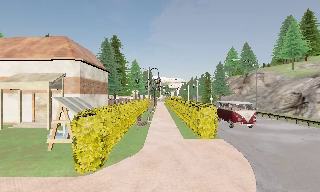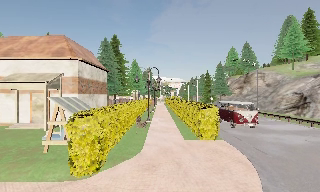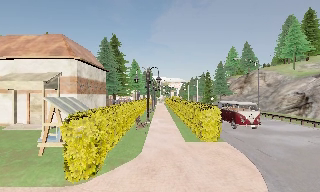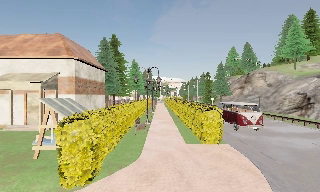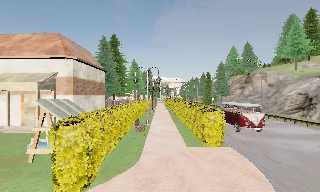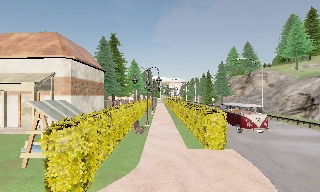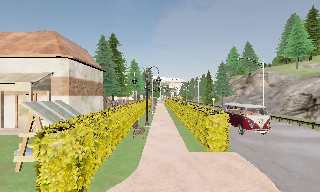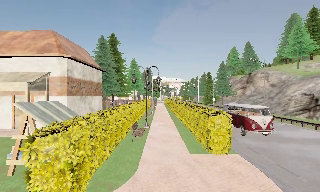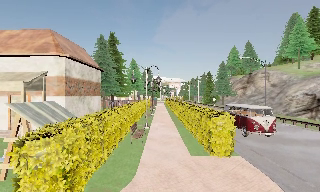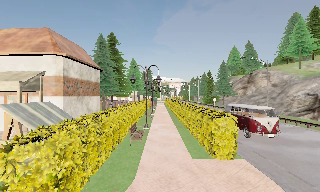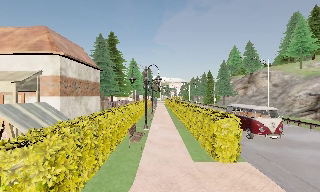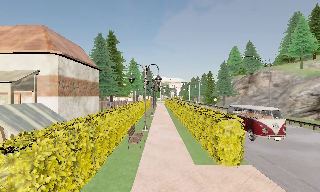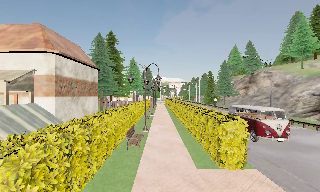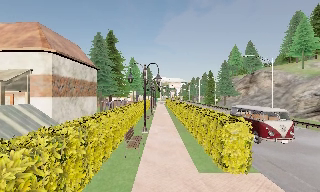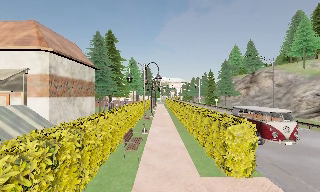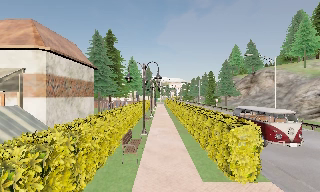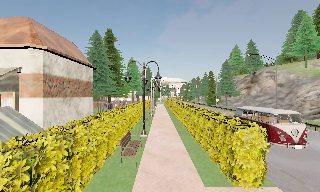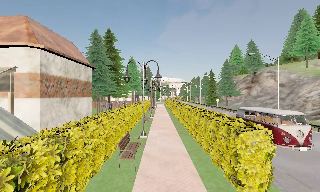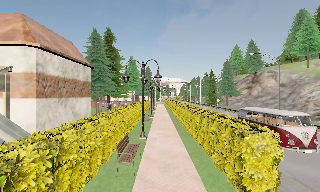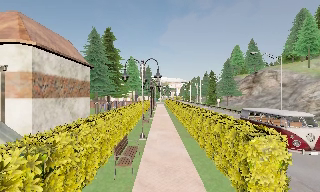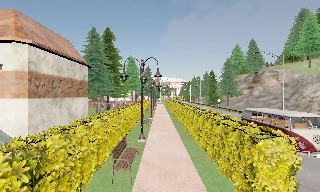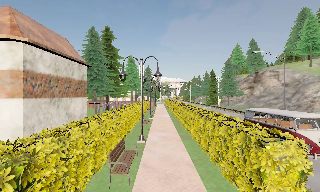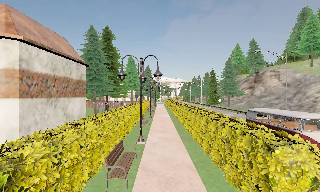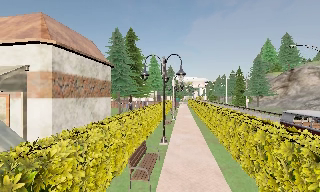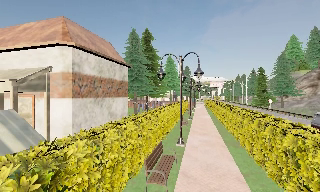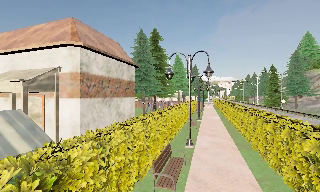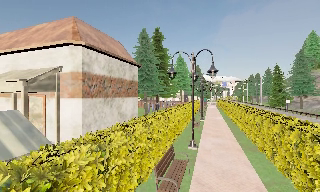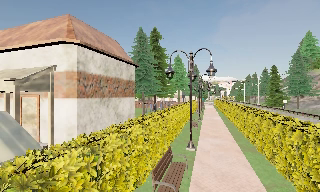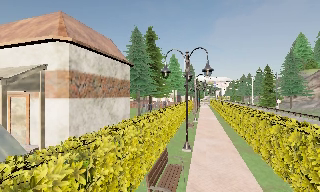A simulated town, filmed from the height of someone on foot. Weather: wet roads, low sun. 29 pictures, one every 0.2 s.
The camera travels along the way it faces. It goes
forward.
0.0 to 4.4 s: The camera travels forward, about 5 m, so what stands in front looms larger.
4.4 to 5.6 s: The camera pans to its left, which is counterclockwise from overhead, by about 15 degrees. It travels forward, about 1 m, so what stands in front looms larger.
The film runs forward here.
